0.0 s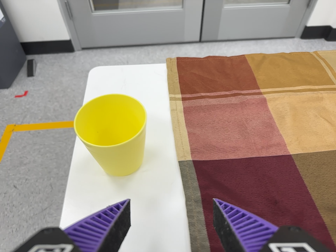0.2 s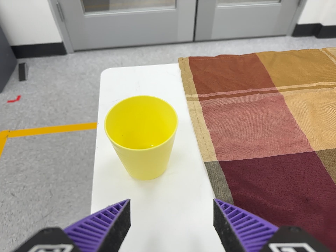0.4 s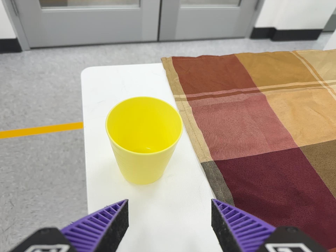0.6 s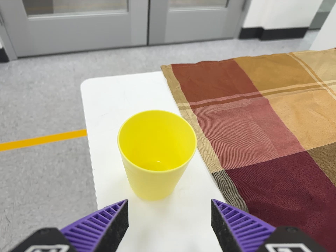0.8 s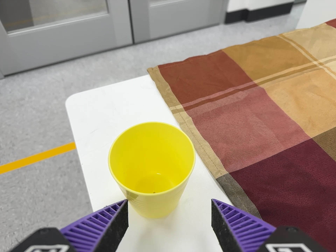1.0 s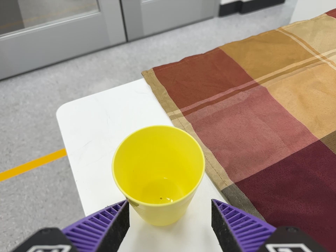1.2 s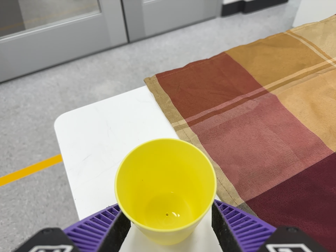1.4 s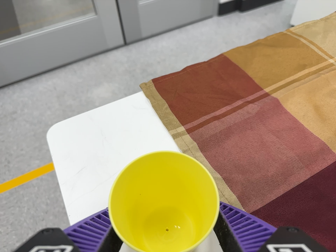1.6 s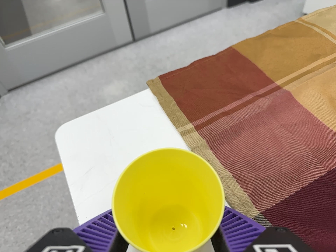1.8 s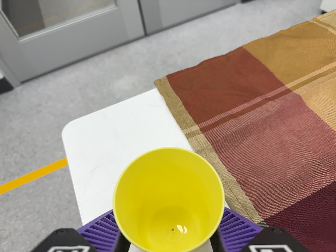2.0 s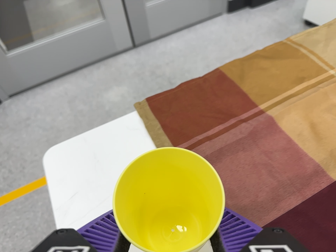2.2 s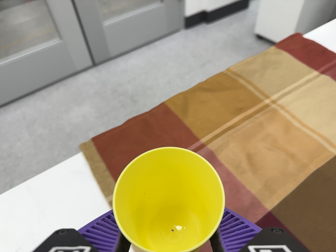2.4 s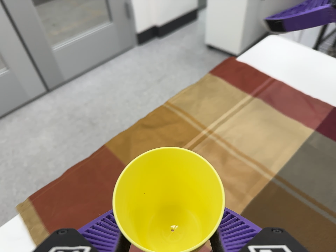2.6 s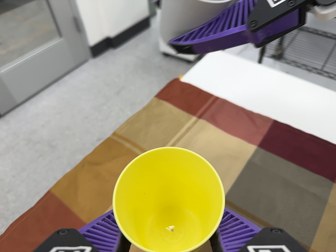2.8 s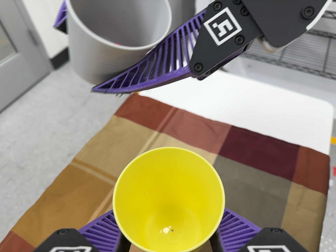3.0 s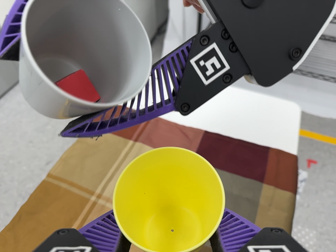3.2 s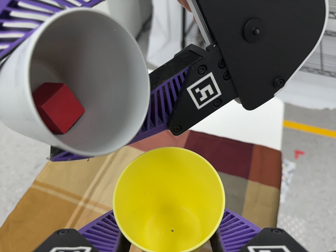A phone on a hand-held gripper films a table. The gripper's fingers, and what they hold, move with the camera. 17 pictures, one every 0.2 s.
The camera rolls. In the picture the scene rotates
counterclockwise.
The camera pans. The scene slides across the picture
to the left.
0.0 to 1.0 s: The camera pans to its right by about 15 degrees. It travels to its left, forward and toward the top of its view, about 14 cm. It rolls about its line of sight by about 20 degrees, and the scene rotates counterclockwise.
1.0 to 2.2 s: The camera travels toward the top of its view and to its right, about 12 cm, so close, fixed things drift downward.
2.2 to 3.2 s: The scene slides to the left, as the camera pans about 25 degrees to its right. It travels toward the top of its view and to its right, about 22 cm, so close, fixed things drift downward. It rolls about its line of sight by about 25 degrees, and the scene rotates counterclockwise.
The film runs forward here.
